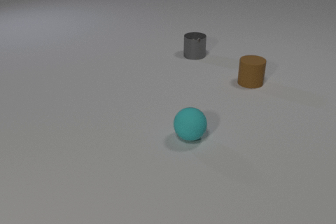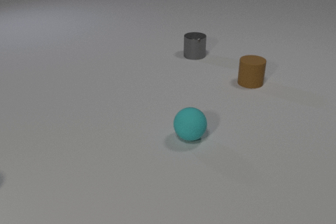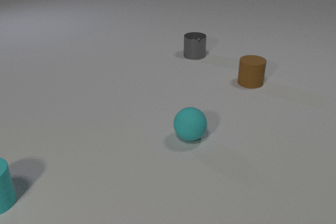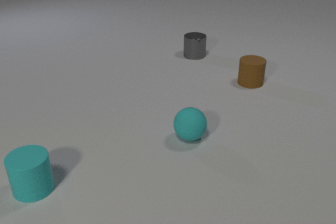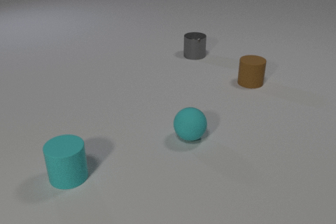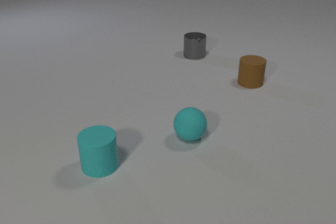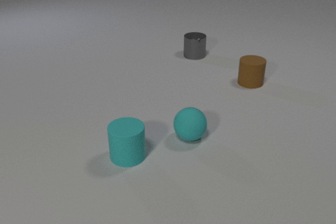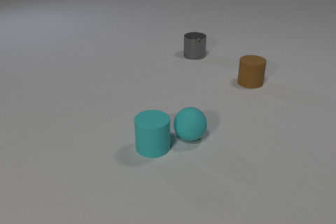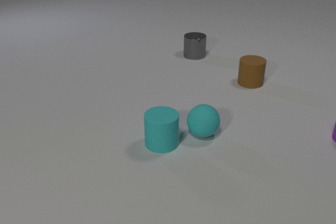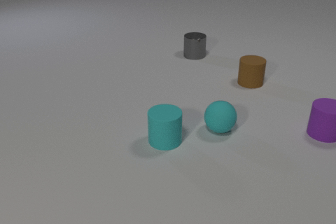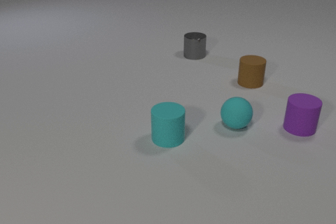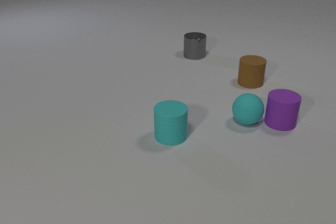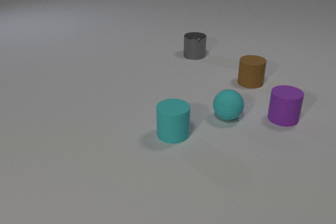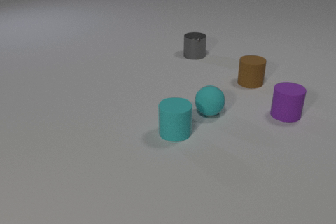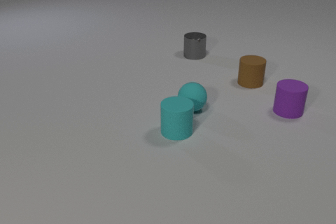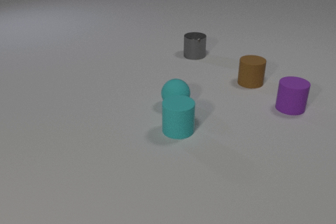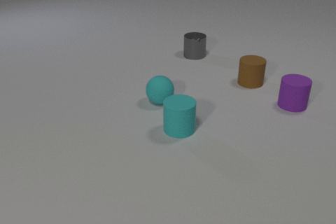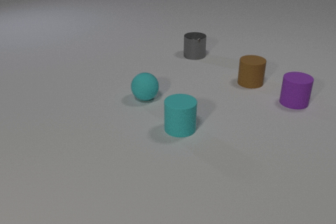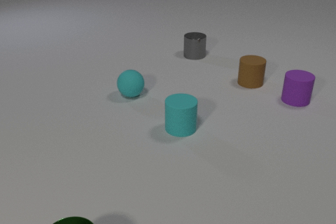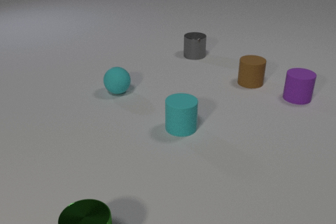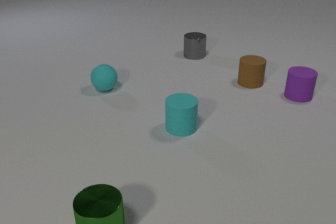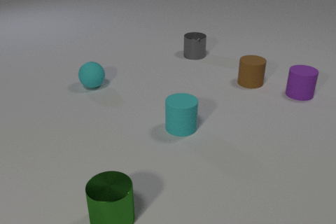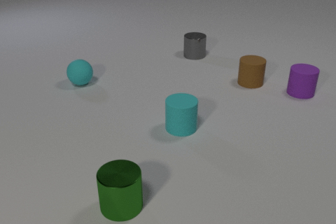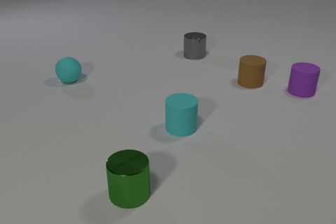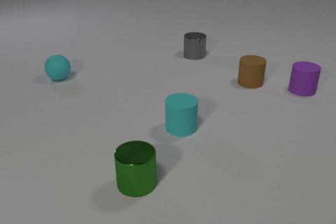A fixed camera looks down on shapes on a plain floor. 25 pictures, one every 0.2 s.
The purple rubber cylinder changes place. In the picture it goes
away from the camera.
The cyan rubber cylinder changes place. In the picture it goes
to the right.
0.0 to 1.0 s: The cyan rubber cylinder comes in at the left edge, slides to the right.
1.0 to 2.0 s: The cyan rubber cylinder slides to the right and away from the camera. The cyan rubber sphere rolls to the right and away from the camera. The purple rubber cylinder comes in at the right edge, slides to the left. The cyan rubber cylinder and the cyan rubber sphere collide.
2.0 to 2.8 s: The cyan rubber cylinder slides away from the camera and to the right. The cyan rubber sphere rolls to the left and away from the camera. The purple rubber cylinder slides away from the camera and to the left. The cyan rubber sphere and the purple rubber cylinder collide.
2.8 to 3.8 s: The cyan rubber cylinder slides away from the camera. The cyan rubber sphere rolls to the left and away from the camera. The green metal cylinder comes in at the bottom edge, slides away from the camera and to the right. The purple rubber cylinder slides away from the camera.
3.8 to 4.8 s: The cyan rubber sphere rolls to the left and away from the camera. The green metal cylinder slides away from the camera and to the right. The purple rubber cylinder slides away from the camera.
How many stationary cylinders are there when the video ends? 3.
How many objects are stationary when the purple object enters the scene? 2.
How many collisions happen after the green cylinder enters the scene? 0.
